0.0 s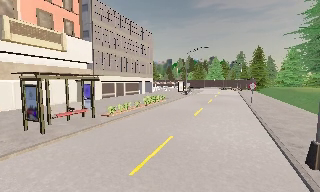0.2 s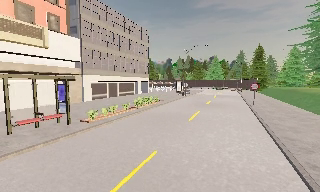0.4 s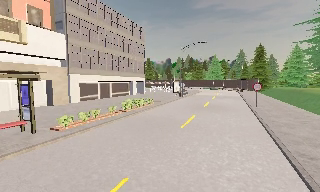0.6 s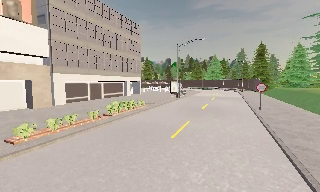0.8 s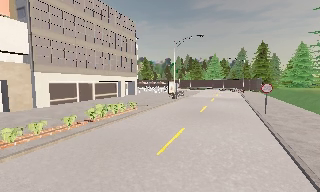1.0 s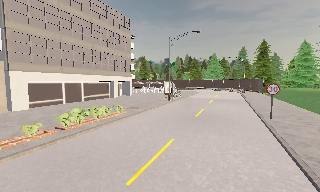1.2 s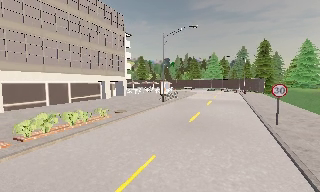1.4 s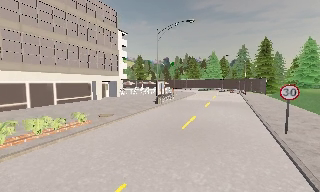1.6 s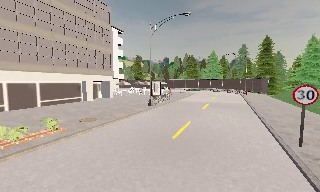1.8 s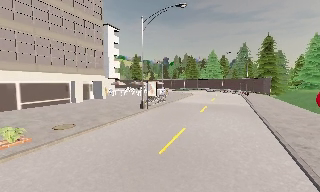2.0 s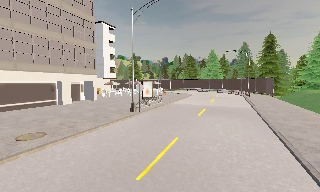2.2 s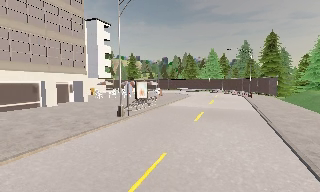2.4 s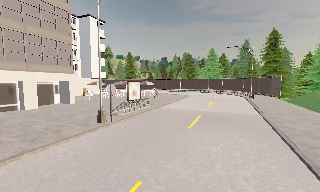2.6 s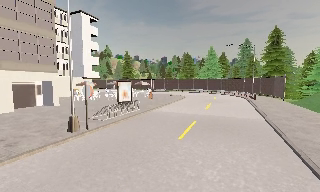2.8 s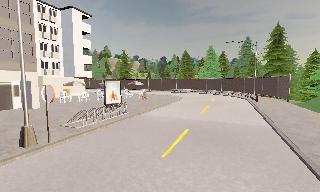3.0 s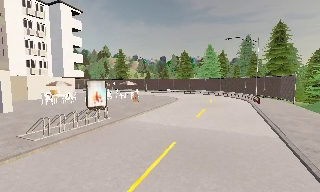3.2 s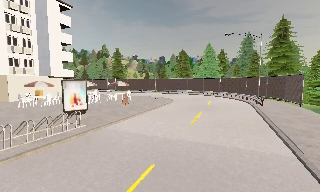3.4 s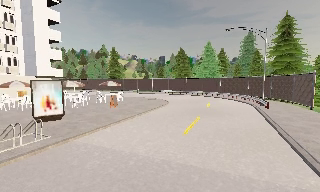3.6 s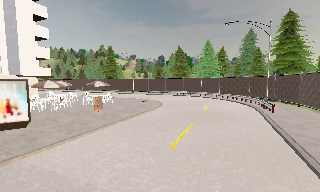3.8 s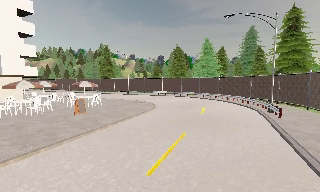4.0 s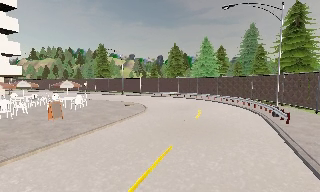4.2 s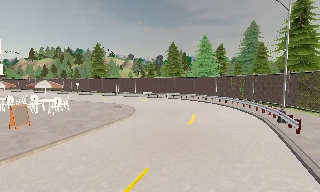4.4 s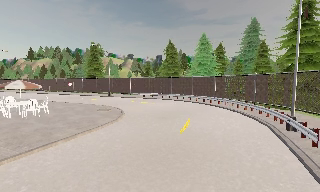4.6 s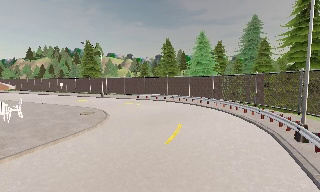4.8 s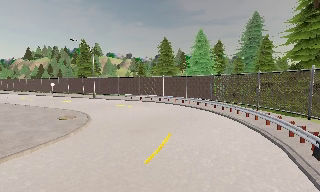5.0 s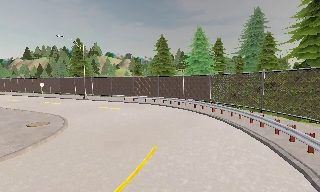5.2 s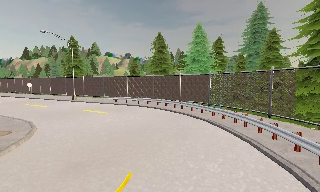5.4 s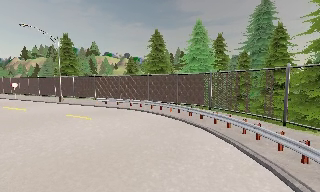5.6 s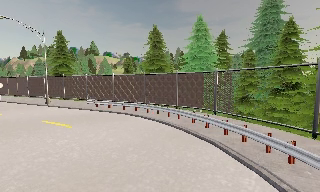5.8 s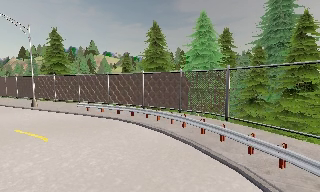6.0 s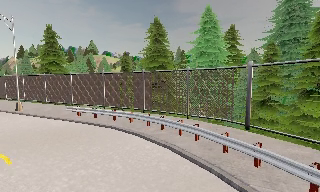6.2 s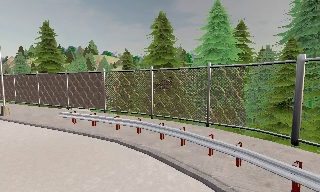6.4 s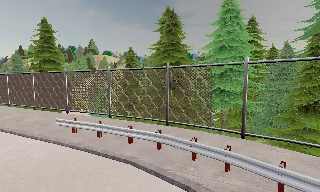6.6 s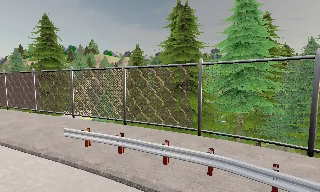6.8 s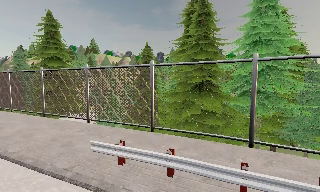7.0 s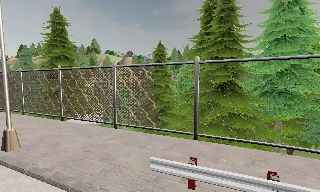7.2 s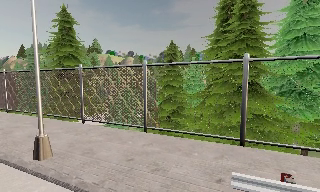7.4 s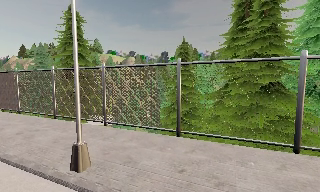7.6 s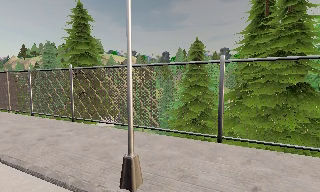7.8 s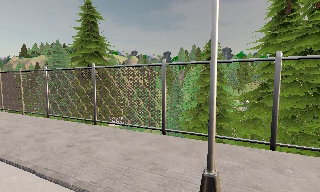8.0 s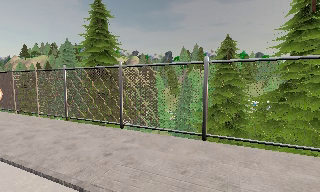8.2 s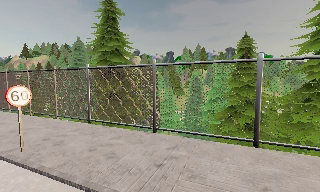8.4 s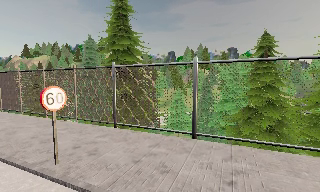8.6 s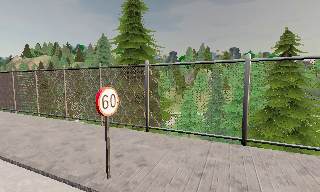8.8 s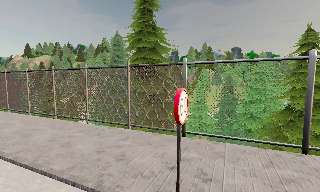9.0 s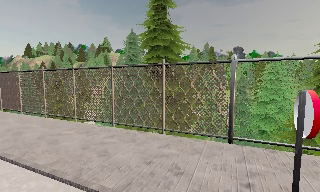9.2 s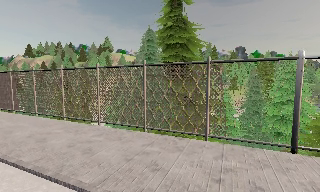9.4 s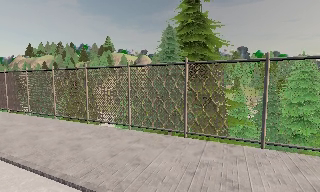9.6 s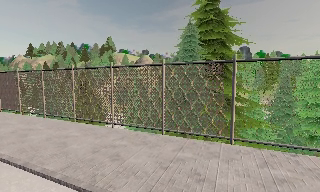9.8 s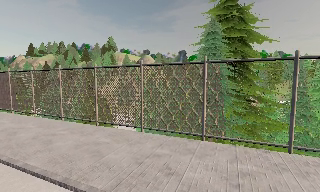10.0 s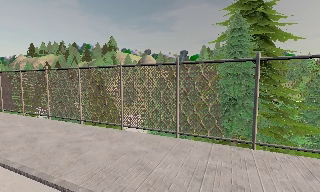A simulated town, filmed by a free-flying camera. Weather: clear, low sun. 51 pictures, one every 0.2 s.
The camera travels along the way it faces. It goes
forward.
0.0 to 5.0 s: The camera travels forward and to its right, about 45 m, so what stands in front looms larger.
5.0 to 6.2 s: The camera travels forward, about 11 m, so what stands in front looms larger.
6.2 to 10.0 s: The camera travels to its left and forward, about 35 m, so close, fixed things drift to the right.
The film runs forward here.
